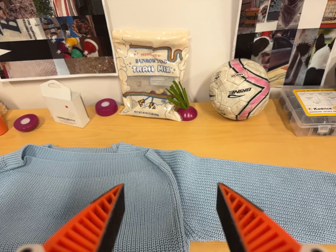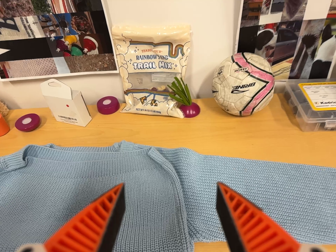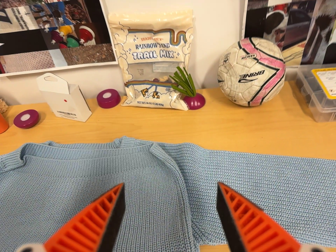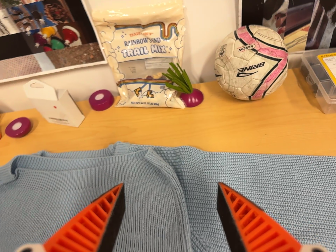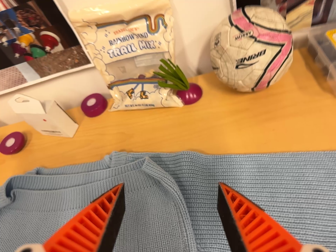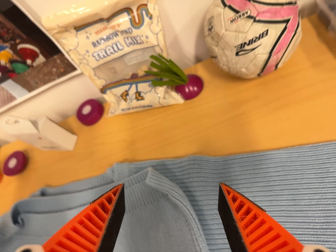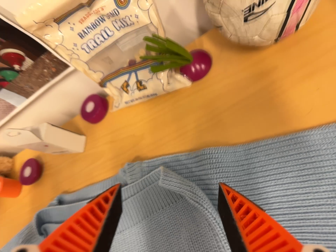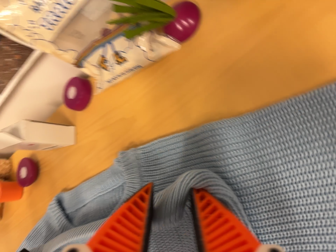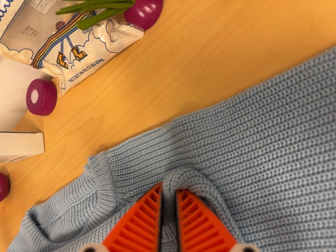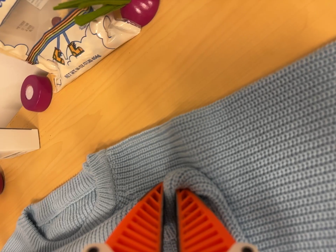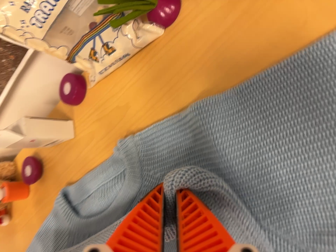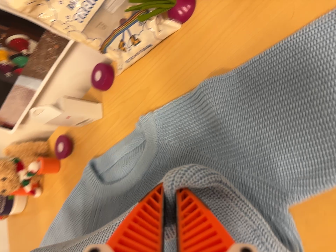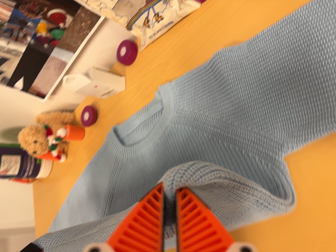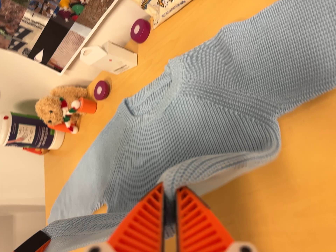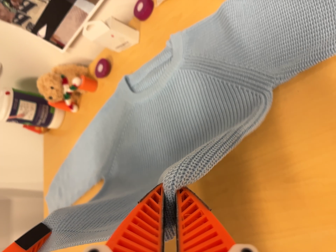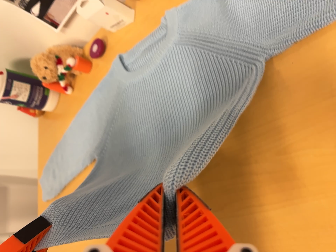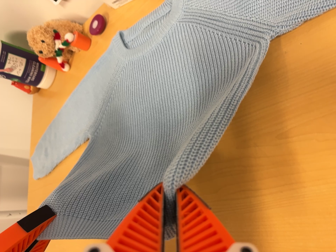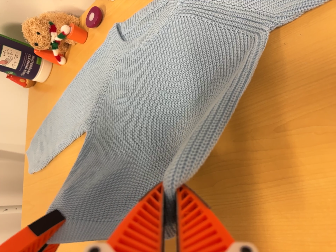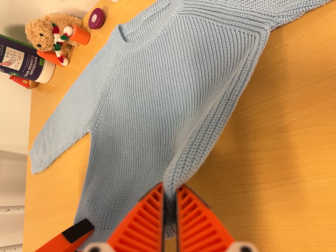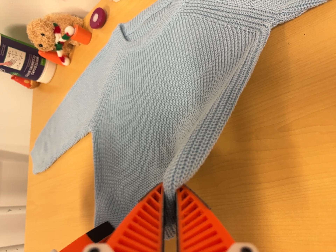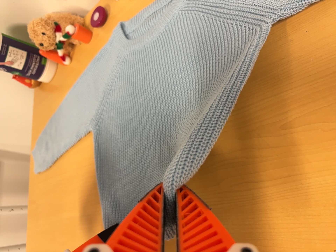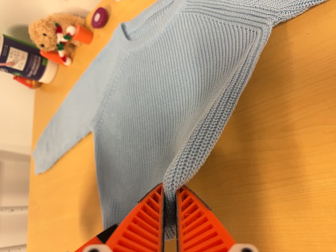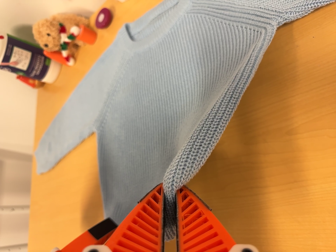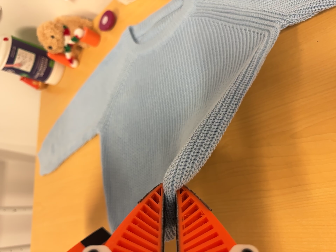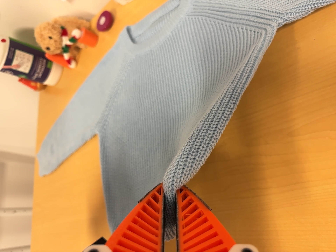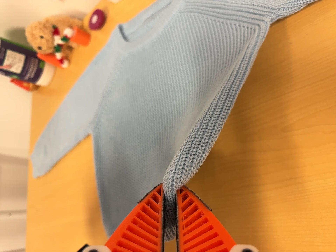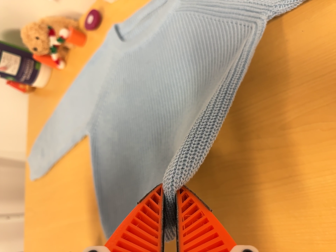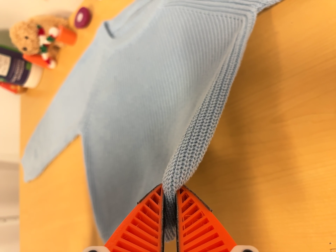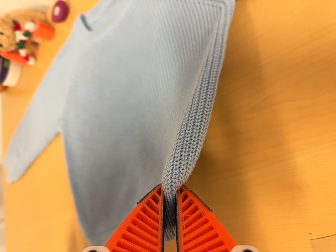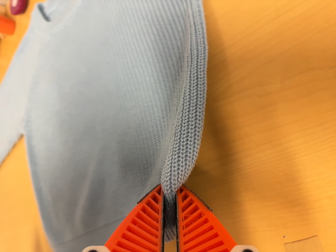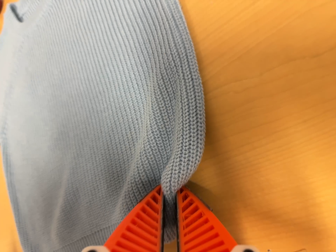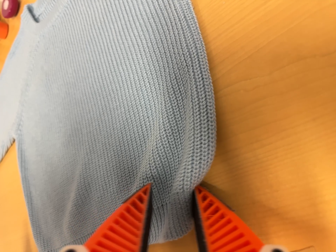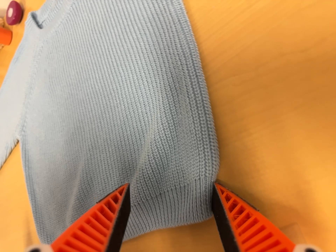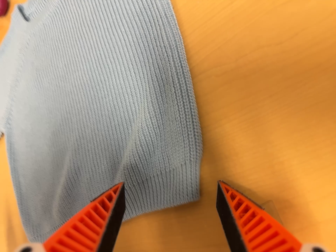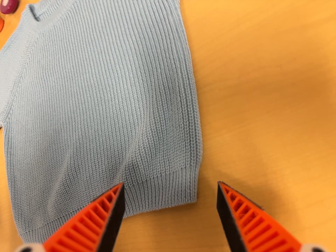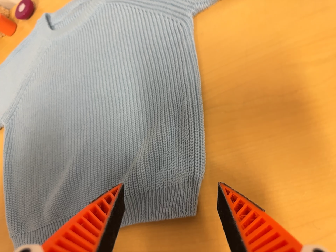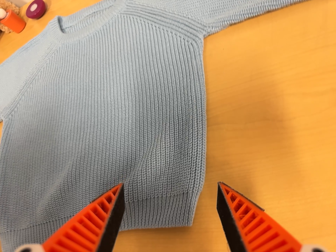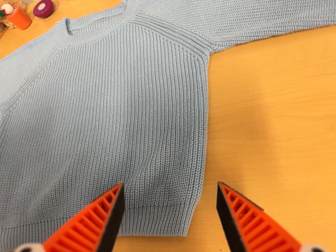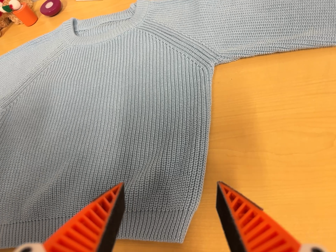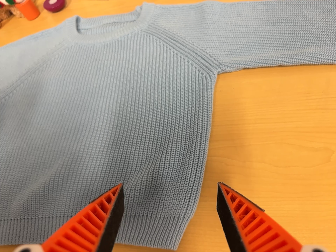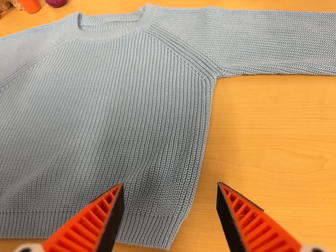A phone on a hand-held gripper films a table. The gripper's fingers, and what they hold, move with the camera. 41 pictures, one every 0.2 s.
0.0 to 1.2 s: The camera pans to its left by about 15 degrees. It travels forward, toward the top of its view and to its right, about 22 cm, so what stands in front looms larger. Its aim tips toward the bottom of its view by about 20 degrees. It rolls about its line of sight by about 30 degrees, and the scene rotates counterclockwise.
1.2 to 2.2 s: The camera travels toward the bottom of its view, about 6 cm, so close, fixed things drift upward. It rolls about its line of sight by about 15 degrees, and the scene rotates counterclockwise.
2.2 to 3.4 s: The camera travels toward the bottom of its view and backward, about 20 cm, so close, fixed things drift upward. It rolls about its line of sight by about 15 degrees, and the scene rotates clockwise.
3.4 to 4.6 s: The camera keeps its place and its aim.
4.6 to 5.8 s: The camera travels to its right and forward, about 8 cm, so close, fixed things drift to the left. It rolls about its line of sight by about 10 degrees, and the scene rotates counterclockwise.
5.8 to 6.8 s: The camera shifts only a little, or ends up much as it began.
6.8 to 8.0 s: The camera pans to its right by about 15 degrees. It travels to its left and backward, about 9 cm. Its aim tips toward the top of its view by about 10 degrees, and the scene shifts downward. It rolls about its line of sight by about 30 degrees, and the scene rotates clockwise.
The film runs backward here.
